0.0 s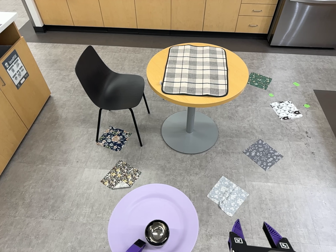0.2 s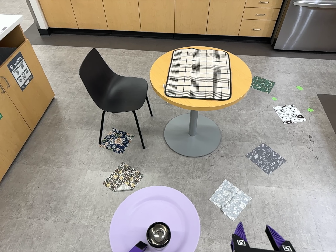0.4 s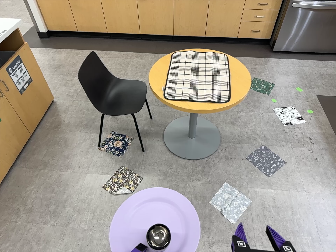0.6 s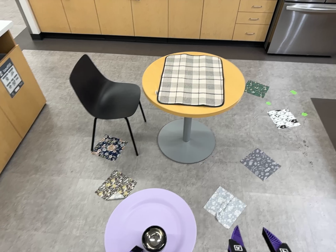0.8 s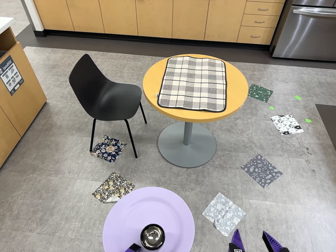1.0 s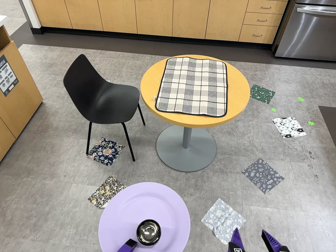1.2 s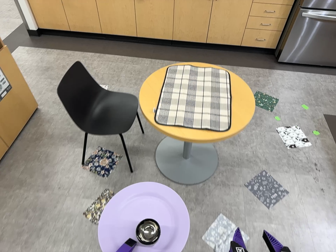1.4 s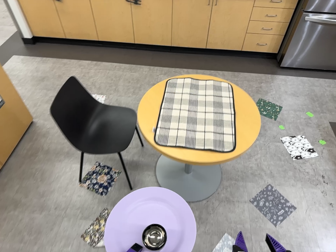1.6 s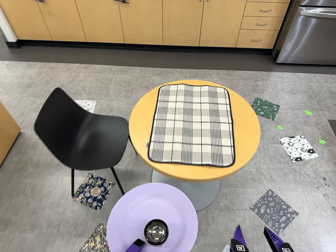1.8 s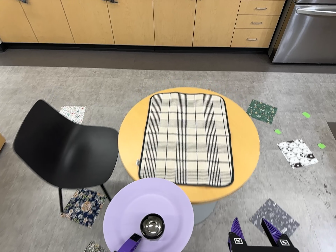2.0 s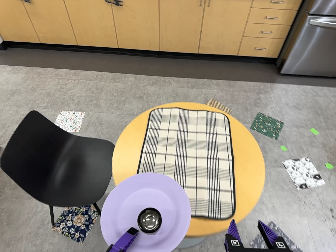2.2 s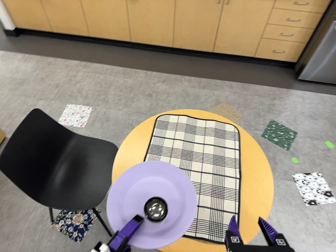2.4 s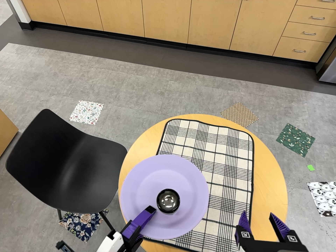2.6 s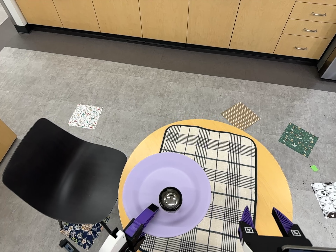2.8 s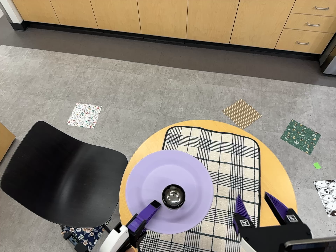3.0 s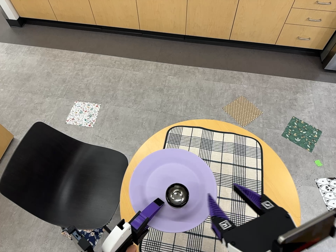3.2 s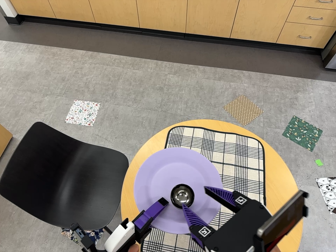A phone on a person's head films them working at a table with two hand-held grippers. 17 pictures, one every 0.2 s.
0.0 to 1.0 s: The camera travels forward, toward the top of its view and to its right, about 20 cm, so what stands in front looms larger.
1.0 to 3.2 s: The camera travels toward the top of its view and forward, about 110 cm, so close, fixed things drift downward. Its aim tips toward the bottom of its view by about 10 degrees.
The film runs forward here.
